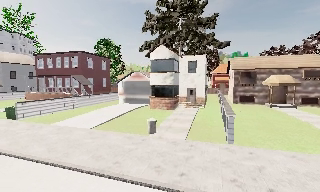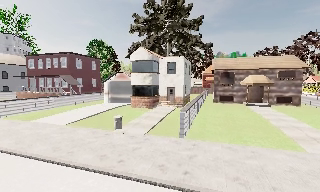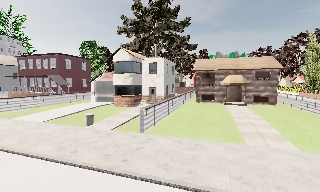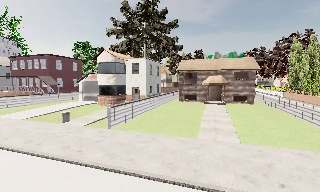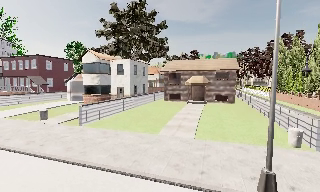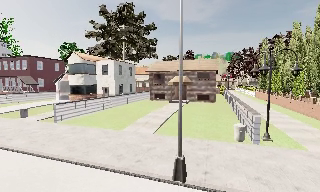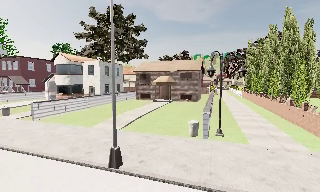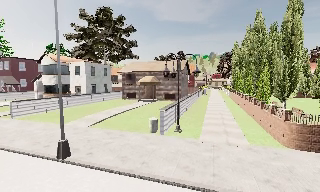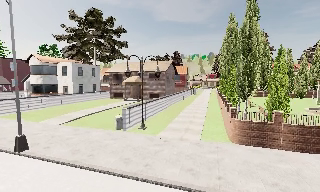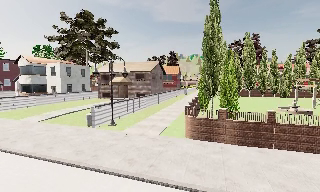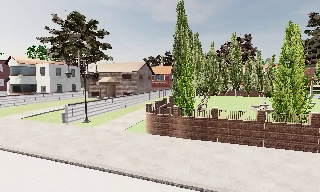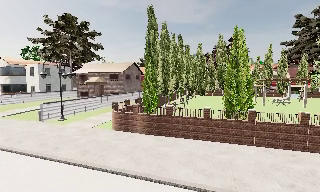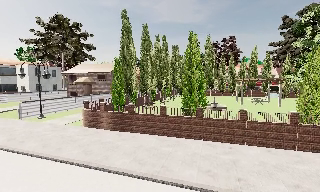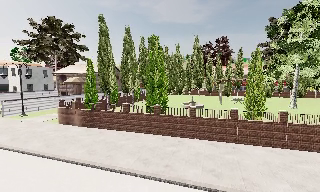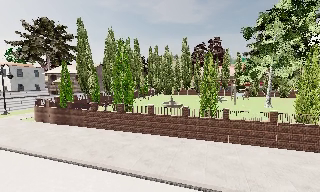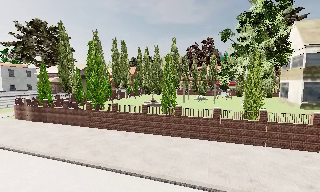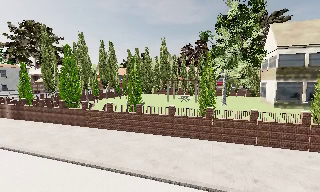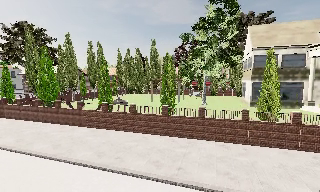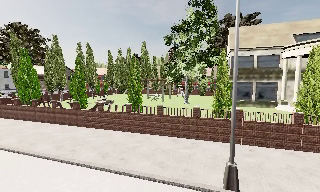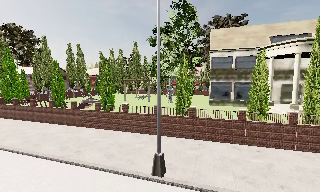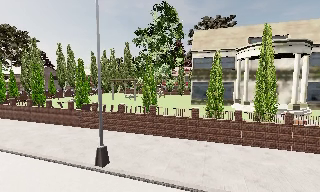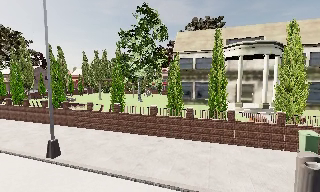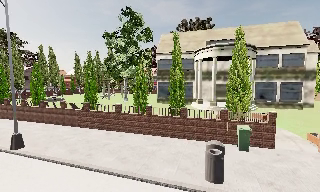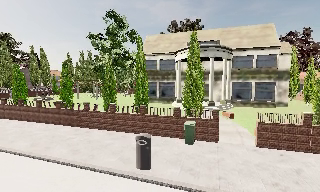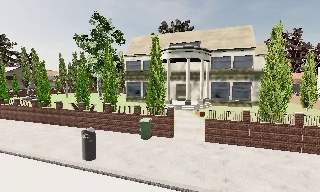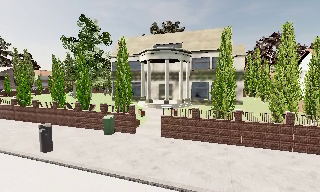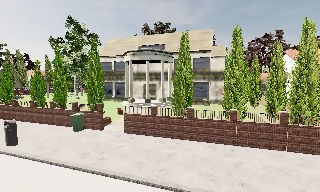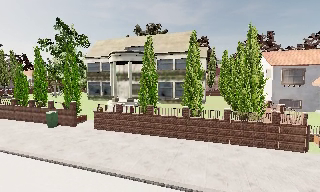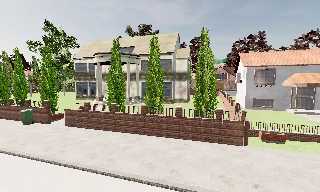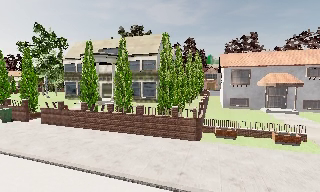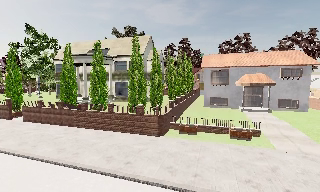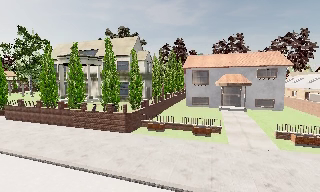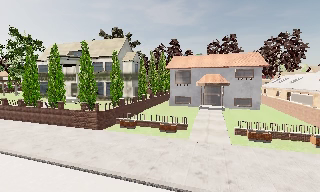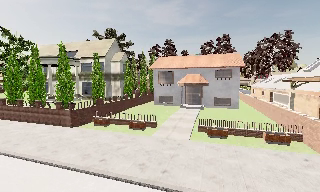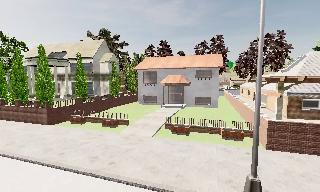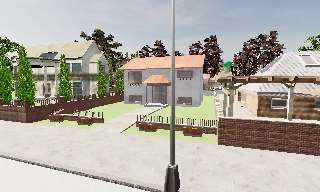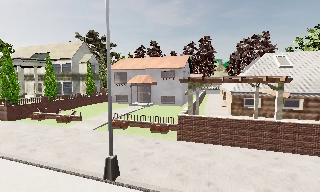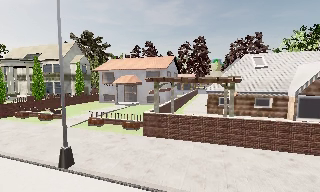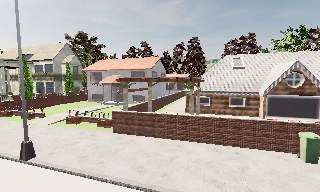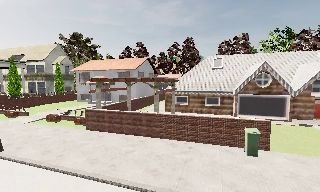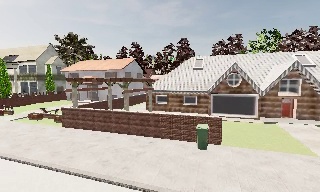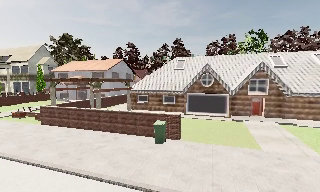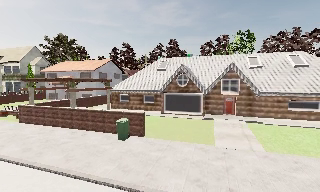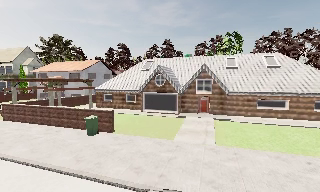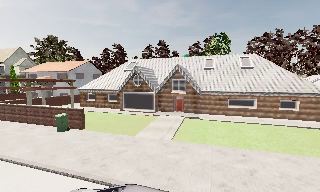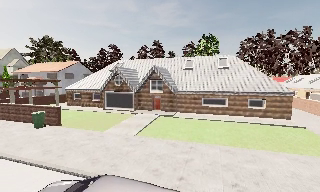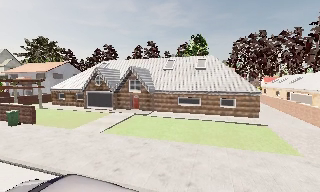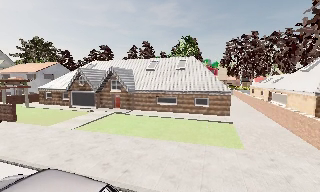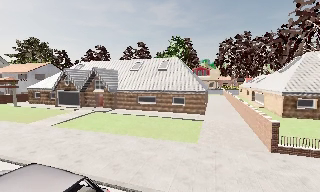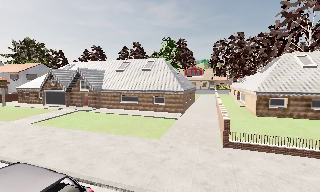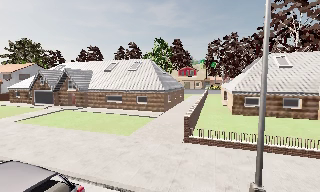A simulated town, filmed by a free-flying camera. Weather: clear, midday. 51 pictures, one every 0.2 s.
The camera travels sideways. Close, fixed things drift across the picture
to the left.
0.0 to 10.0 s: The camera travels to its right, about 110 m, so close, fixed things drift to the left.
The film runs backward here.
